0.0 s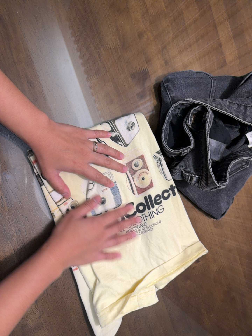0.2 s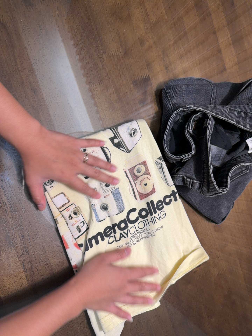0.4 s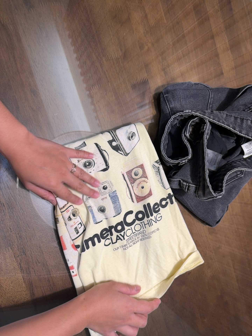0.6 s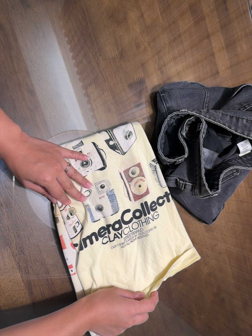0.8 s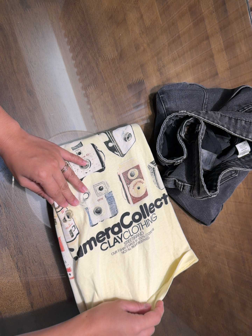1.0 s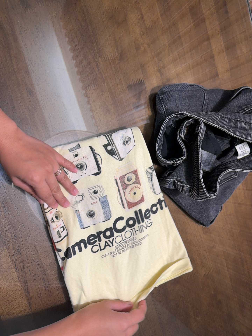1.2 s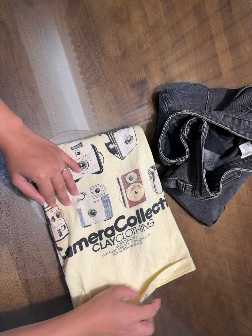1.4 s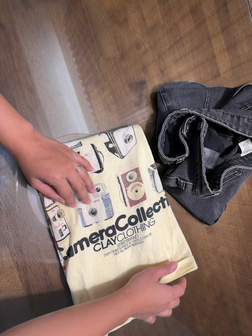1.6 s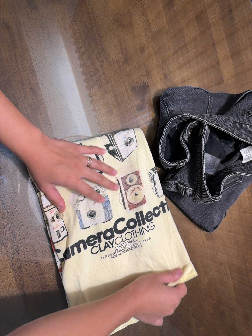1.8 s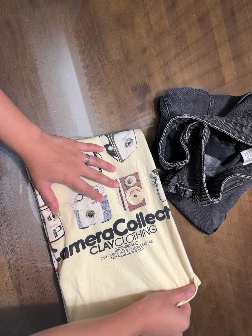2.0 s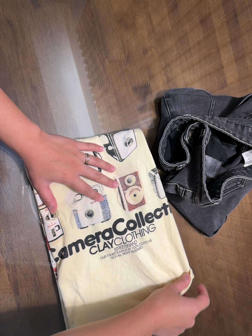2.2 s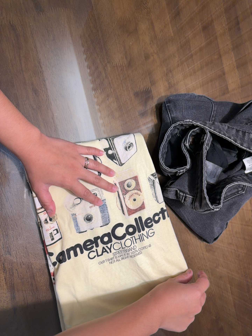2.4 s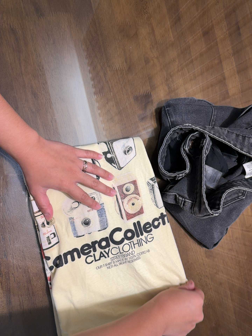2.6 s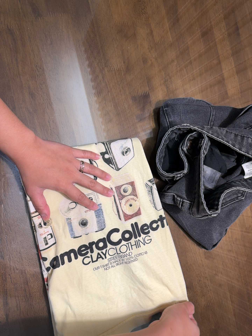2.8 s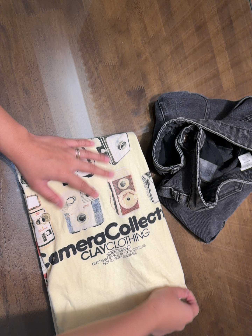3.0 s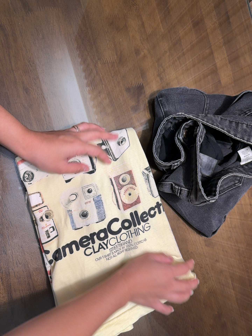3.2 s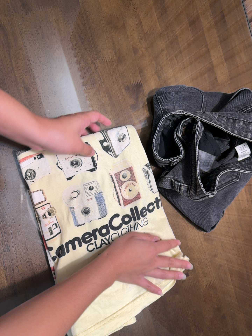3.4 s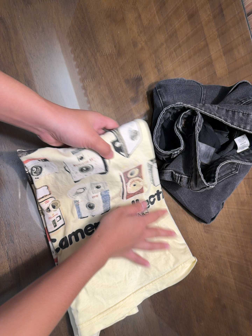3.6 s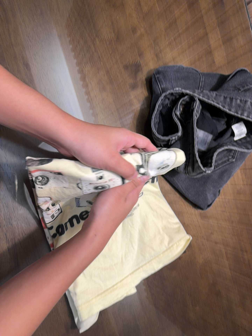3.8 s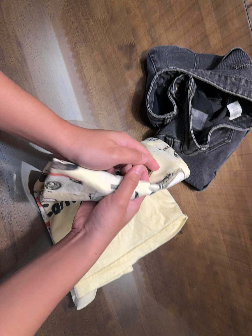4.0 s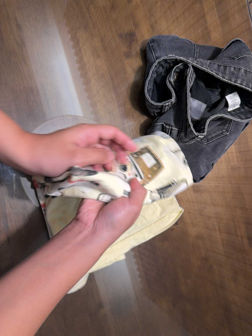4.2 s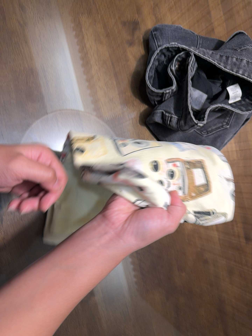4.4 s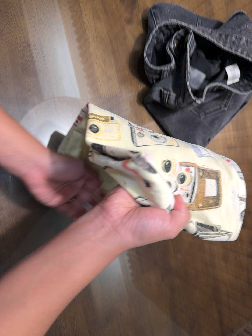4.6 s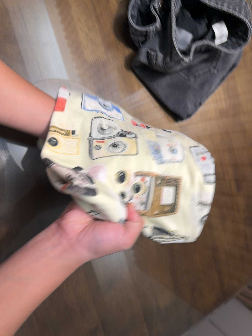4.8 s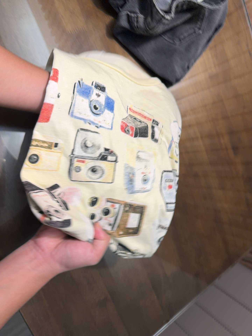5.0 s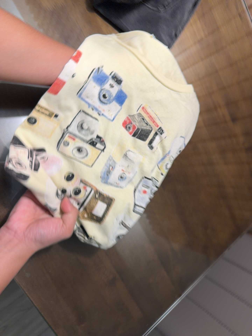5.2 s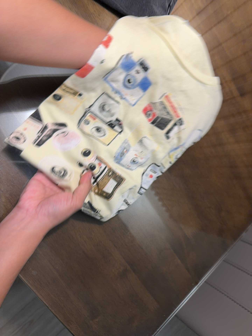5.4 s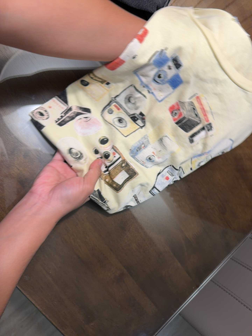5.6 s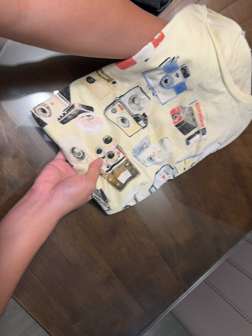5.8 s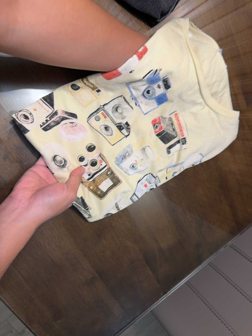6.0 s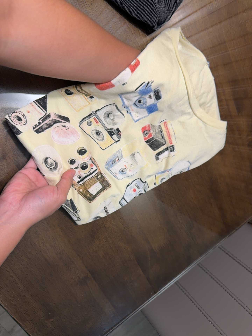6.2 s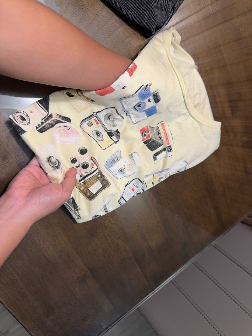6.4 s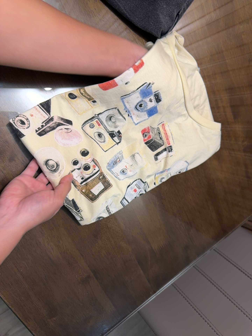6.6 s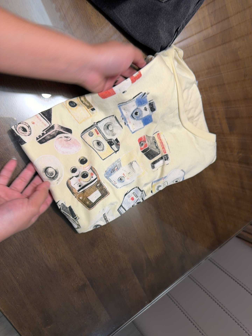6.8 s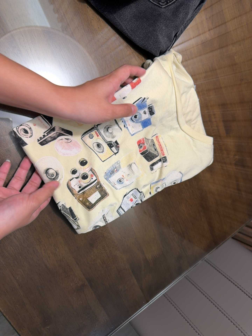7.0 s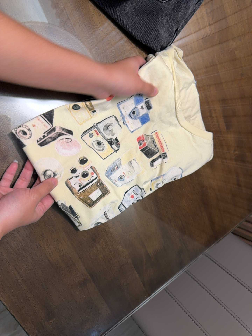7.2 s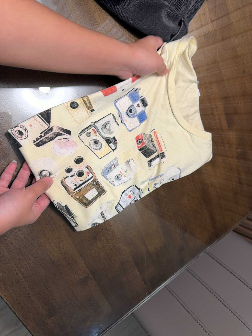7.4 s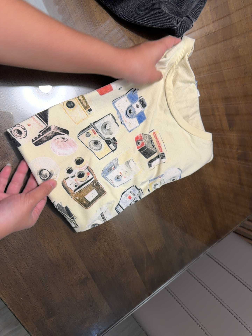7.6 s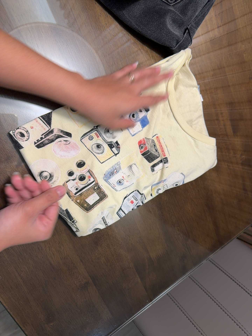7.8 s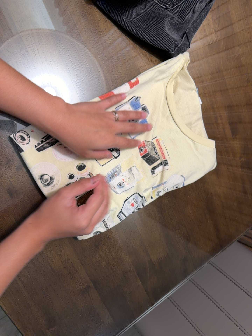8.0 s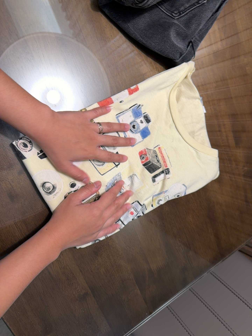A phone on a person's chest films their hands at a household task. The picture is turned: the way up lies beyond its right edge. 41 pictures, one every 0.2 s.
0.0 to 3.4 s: The camera shifts only a little, or ends up much as it began.
3.4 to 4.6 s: The camera travels toward the bottom of its view, about 18 cm, so close, fixed things drift upward.
4.6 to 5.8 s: The camera travels to its right and forward, about 10 cm. Its aim tips toward the bottom of its view by about 15 degrees, and the scene shifts upward. It rolls about its line of sight by about 10 degrees, and the scene rotates counterclockwise.
5.8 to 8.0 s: The camera shifts only a little, or ends up much as it began.
The film runs forward here.
